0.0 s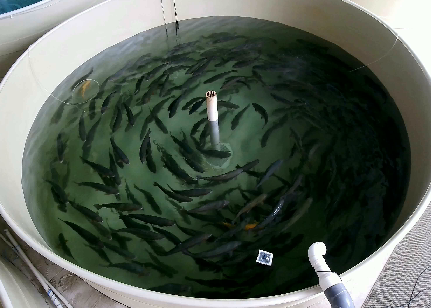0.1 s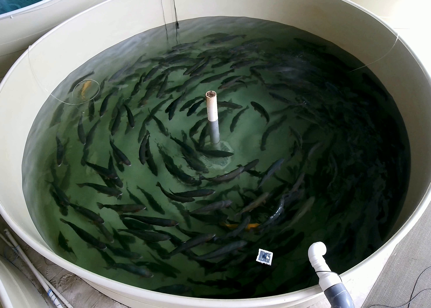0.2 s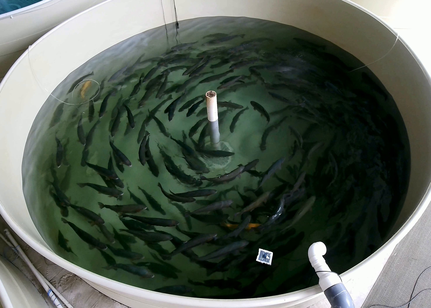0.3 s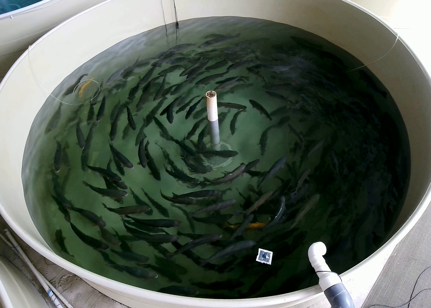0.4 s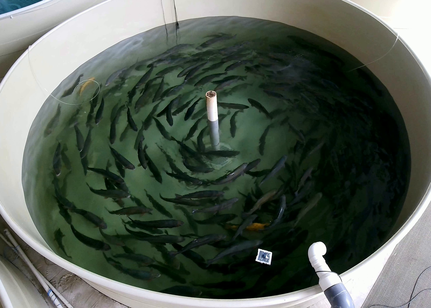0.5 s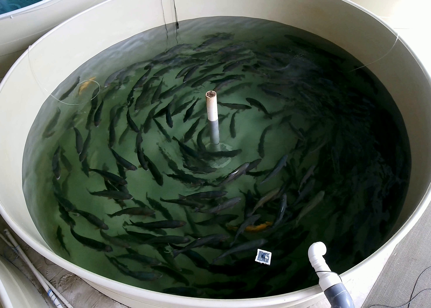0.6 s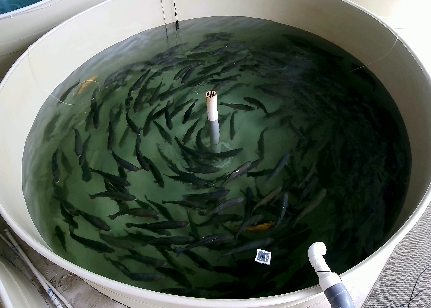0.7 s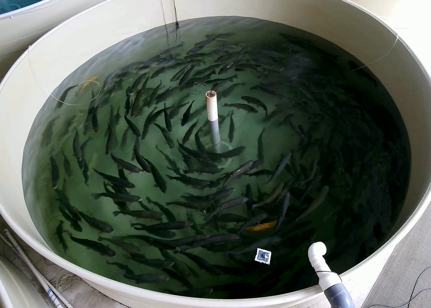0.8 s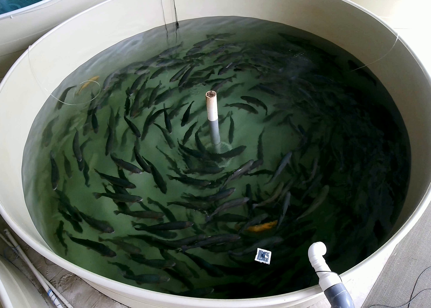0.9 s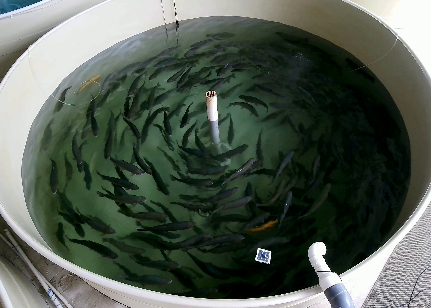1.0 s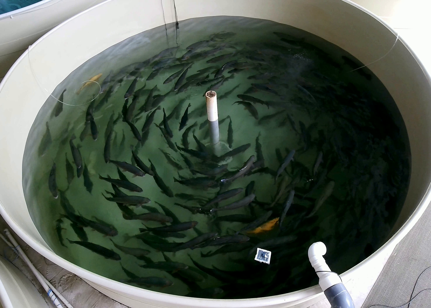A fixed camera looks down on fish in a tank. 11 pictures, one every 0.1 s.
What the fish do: Normal cruising.
